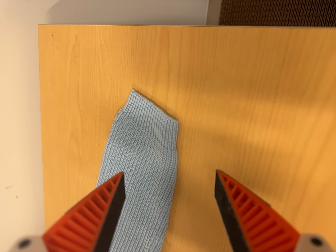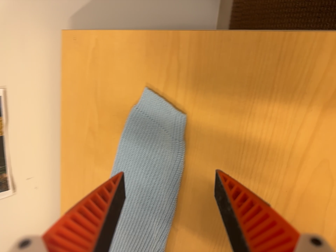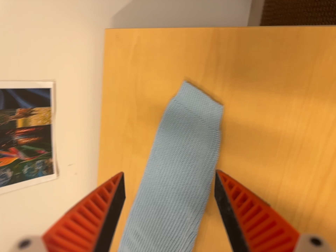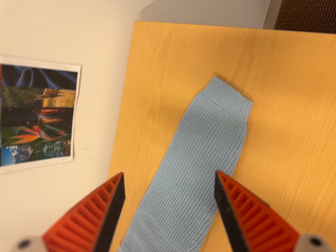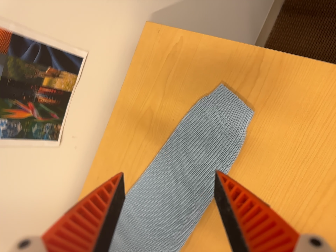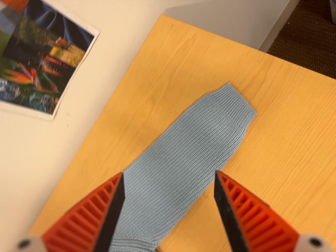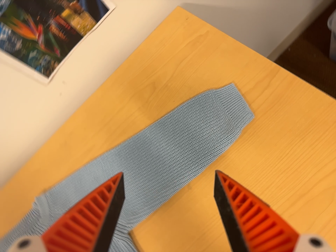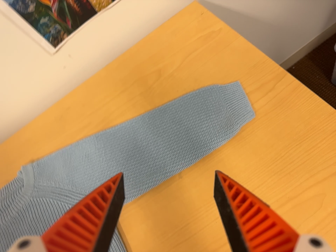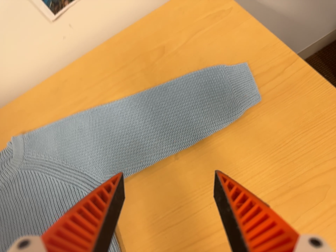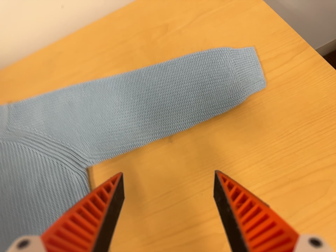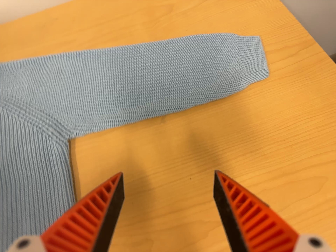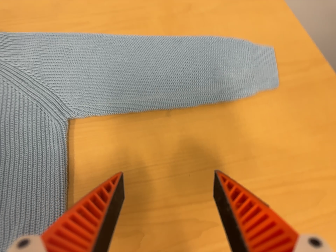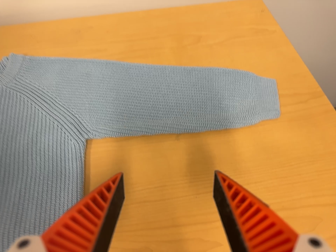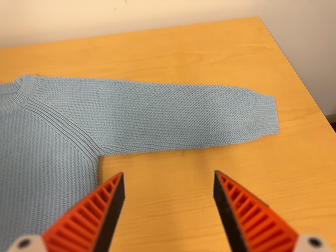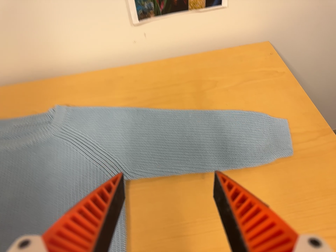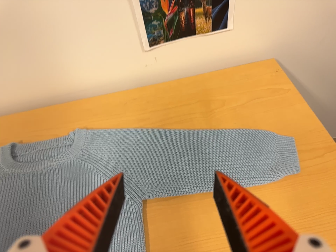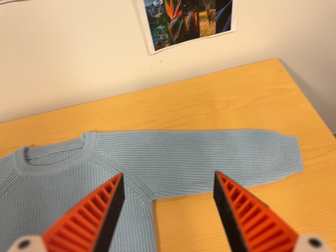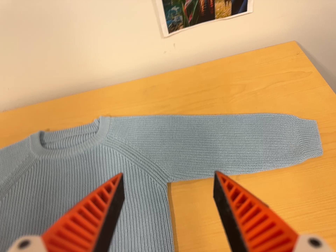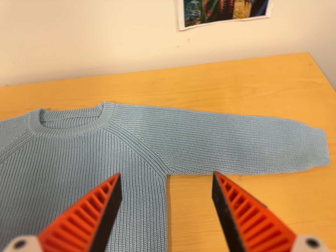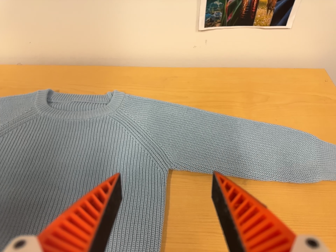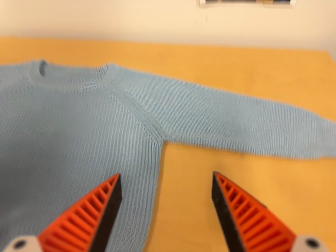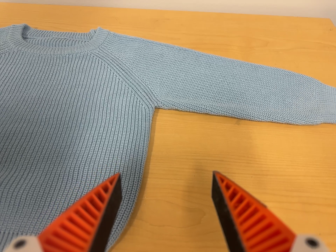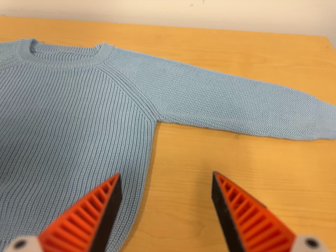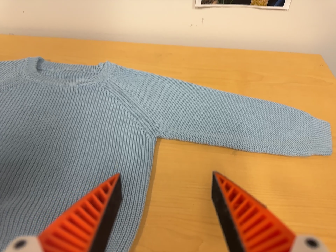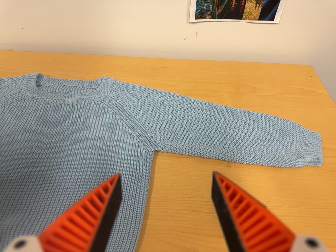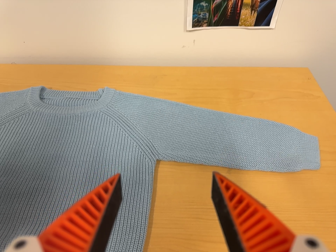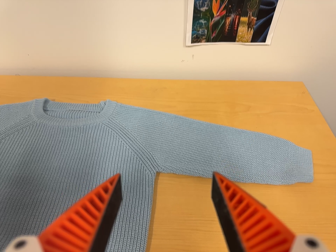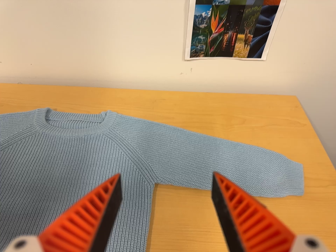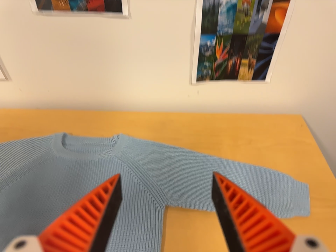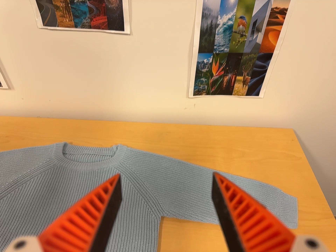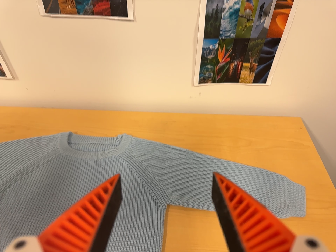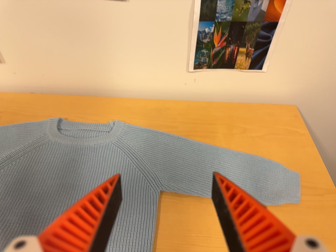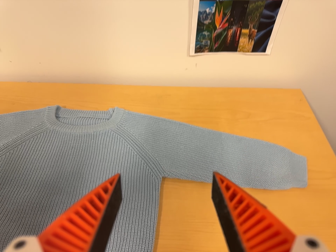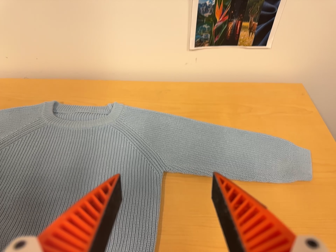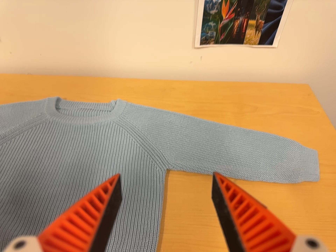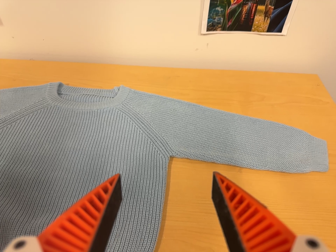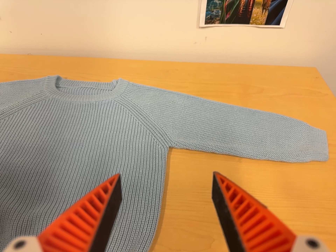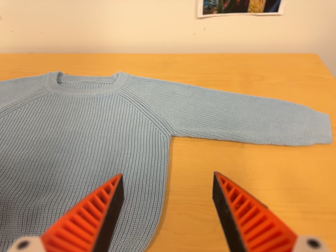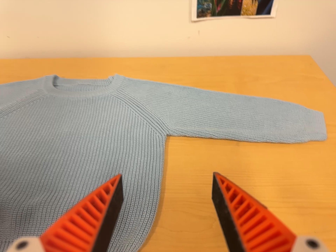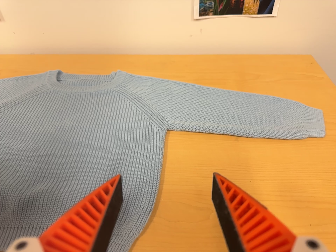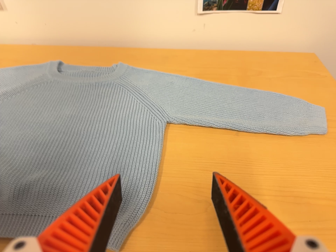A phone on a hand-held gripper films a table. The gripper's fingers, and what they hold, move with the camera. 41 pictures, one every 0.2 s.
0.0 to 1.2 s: The camera pans to its right by about 10 degrees. It travels to its left, toward the bottom of its view and backward, about 26 cm. It rolls about its line of sight by about 40 degrees, and the scene rotates clockwise.
1.2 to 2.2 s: The camera travels toward the bottom of its view and forward, about 16 cm, so close, fixed things drift upward. It rolls about its line of sight by about 35 degrees, and the scene rotates clockwise.
2.2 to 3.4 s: The camera travels backward, toward the top of its view and to its left, about 16 cm, so what stands in front gets smaller.
3.4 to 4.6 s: The camera travels toward the bottom of its view, about 14 cm, so close, fixed things drift upward. It rolls about its line of sight by about 15 degrees, and the scene rotates clockwise.
4.6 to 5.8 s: The camera travels toward the top of its view and backward, about 18 cm, so close, fixed things drift downward.
5.8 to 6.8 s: The camera travels toward the bottom of its view and forward, about 10 cm, so close, fixed things drift upward.
6.8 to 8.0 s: The camera travels toward the bottom of its view, about 12 cm, so close, fixed things drift upward.
The film runs backward here.
